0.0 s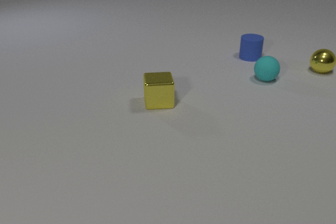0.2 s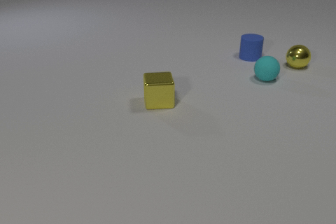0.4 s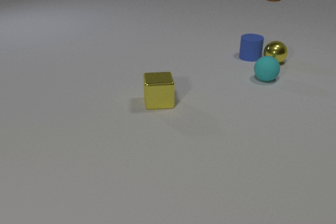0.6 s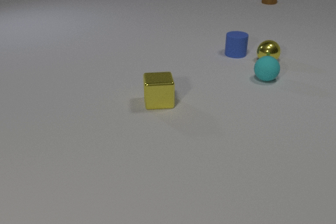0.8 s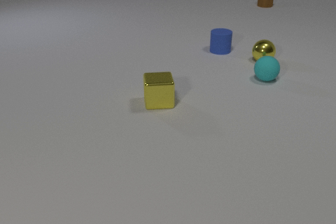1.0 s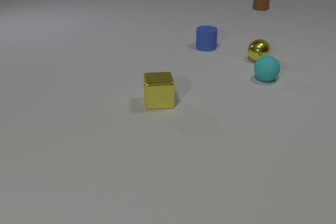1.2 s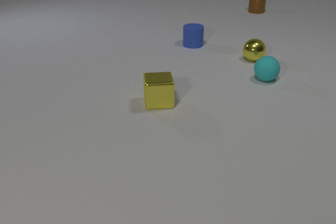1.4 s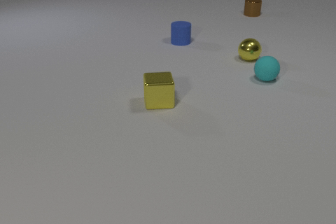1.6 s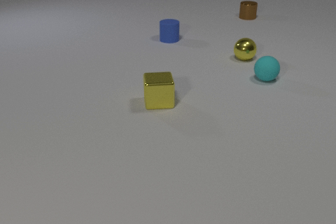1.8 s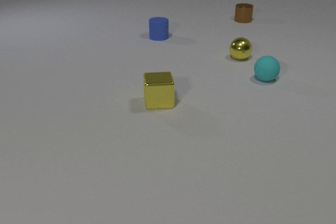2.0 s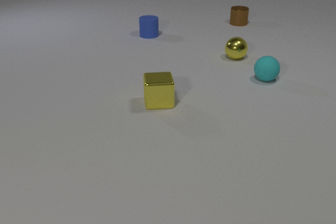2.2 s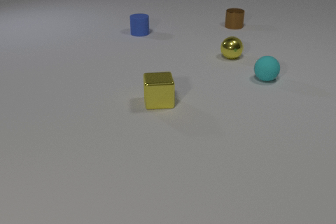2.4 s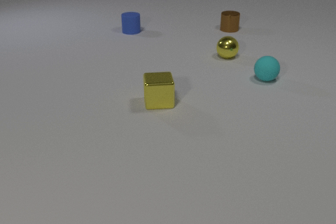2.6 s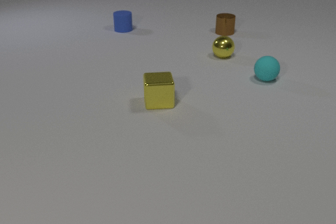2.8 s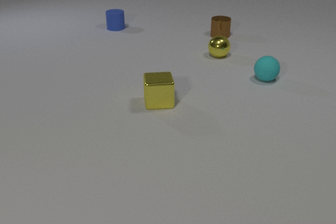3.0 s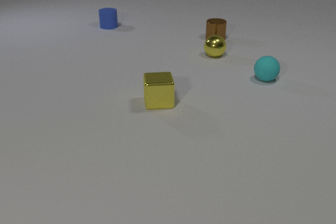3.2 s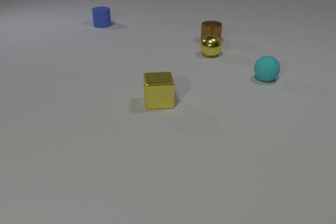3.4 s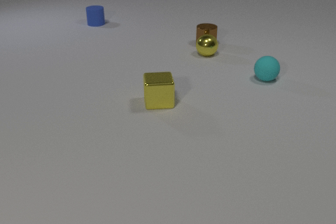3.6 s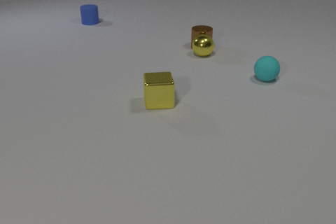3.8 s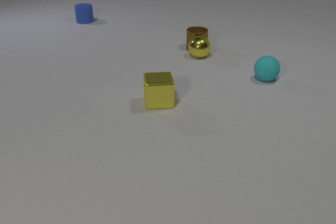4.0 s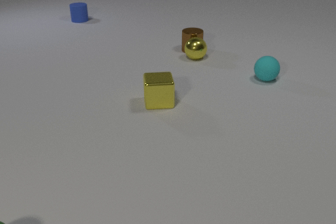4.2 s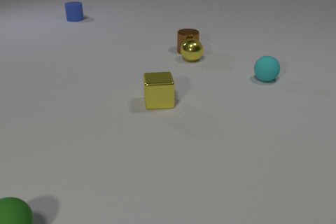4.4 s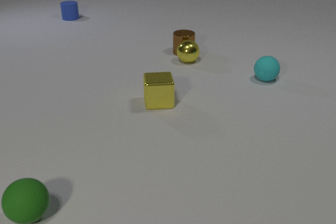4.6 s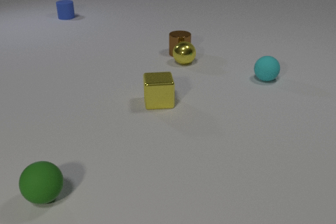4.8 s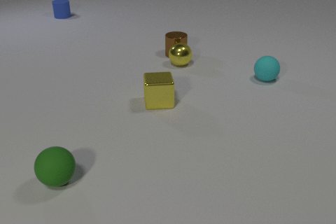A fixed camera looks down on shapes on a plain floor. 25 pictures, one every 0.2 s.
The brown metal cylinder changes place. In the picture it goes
toward the camera.
The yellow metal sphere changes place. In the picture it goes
to the left.
0.0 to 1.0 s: The yellow metal sphere rolls to the left. The blue rubber cylinder slides to the left and away from the camera. The brown metal cylinder comes in at the top edge, slides toward the camera. The yellow metal sphere and the blue rubber cylinder collide.
1.0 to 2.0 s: The yellow metal sphere rolls to the left. The blue rubber cylinder slides to the left and away from the camera. The brown metal cylinder slides toward the camera.
2.0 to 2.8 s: The yellow metal sphere rolls to the left. The blue rubber cylinder slides to the left and away from the camera. The brown metal cylinder slides toward the camera and to the left.
2.8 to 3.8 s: The yellow metal sphere rolls to the left. The blue rubber cylinder slides to the left and away from the camera. The brown metal cylinder slides toward the camera and to the left. The yellow metal sphere and the brown metal cylinder collide.
3.8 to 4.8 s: The yellow metal sphere rolls toward the camera and to the left. The blue rubber cylinder slides away from the camera and to the left. The brown metal cylinder slides to the left and toward the camera. The green rubber sphere comes in at the bottom edge, rolls away from the camera and to the right.
Are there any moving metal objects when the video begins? yes.
How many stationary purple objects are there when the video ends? 0.
What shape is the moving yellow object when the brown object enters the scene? sphere.
